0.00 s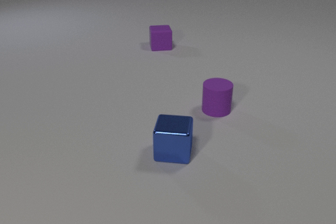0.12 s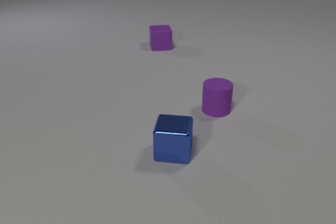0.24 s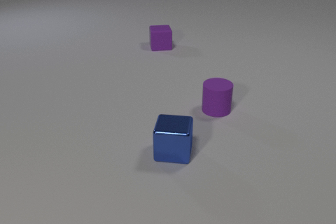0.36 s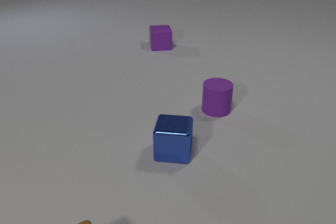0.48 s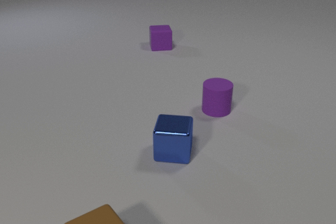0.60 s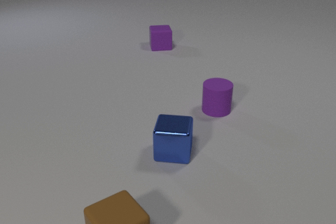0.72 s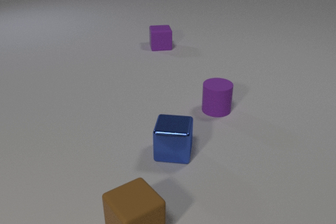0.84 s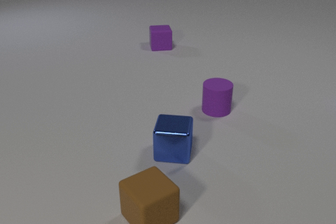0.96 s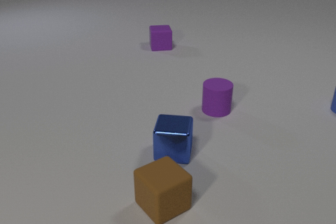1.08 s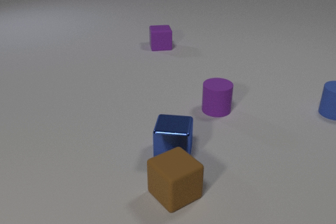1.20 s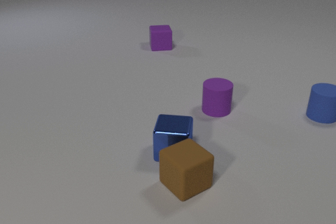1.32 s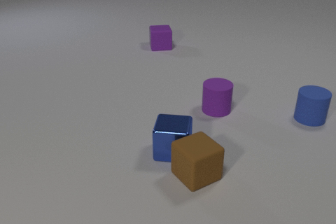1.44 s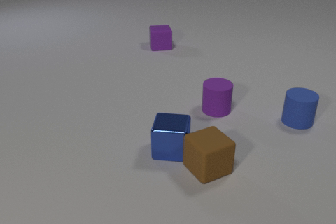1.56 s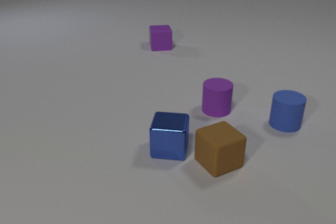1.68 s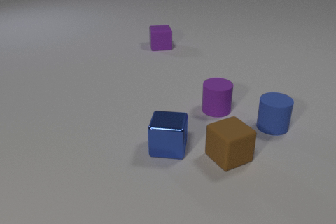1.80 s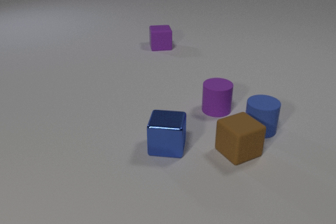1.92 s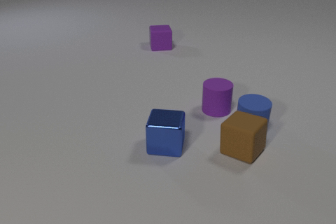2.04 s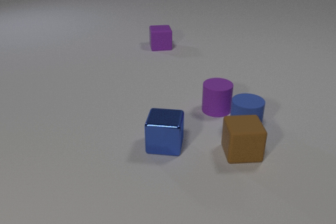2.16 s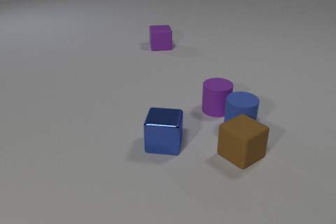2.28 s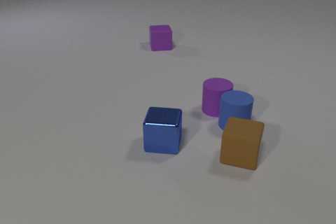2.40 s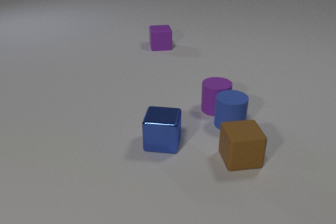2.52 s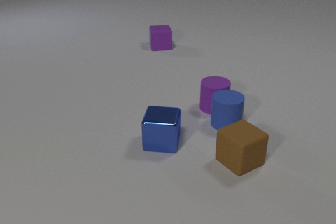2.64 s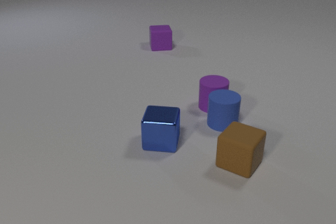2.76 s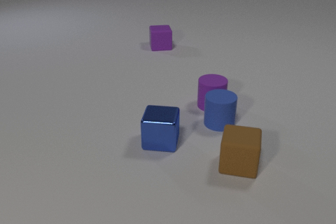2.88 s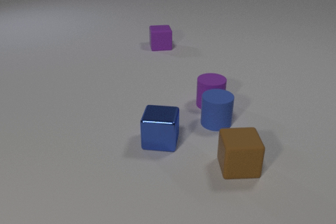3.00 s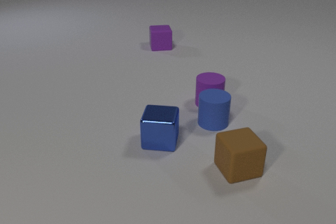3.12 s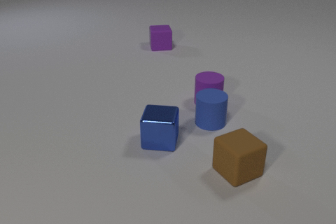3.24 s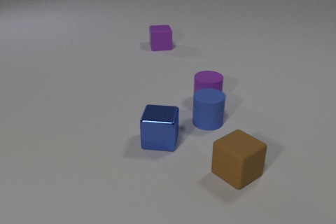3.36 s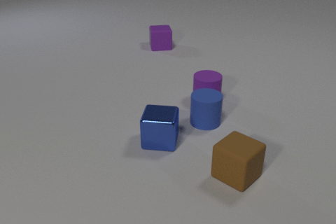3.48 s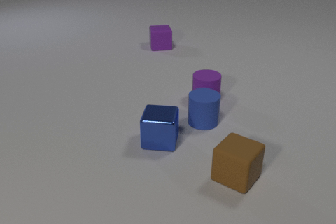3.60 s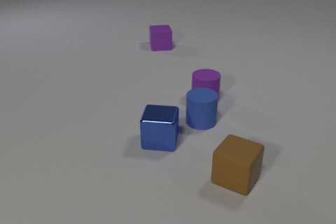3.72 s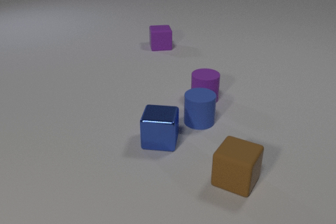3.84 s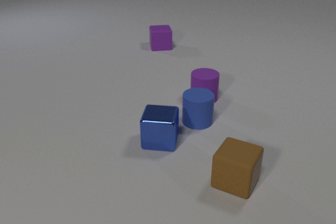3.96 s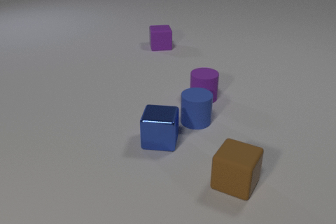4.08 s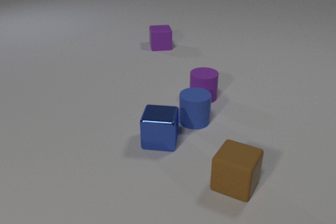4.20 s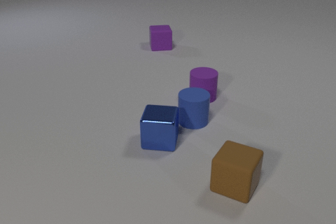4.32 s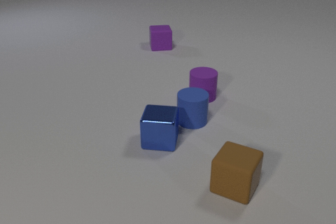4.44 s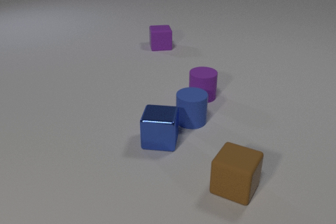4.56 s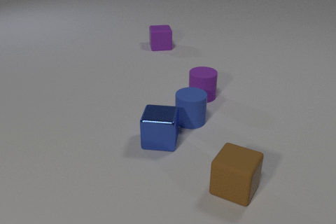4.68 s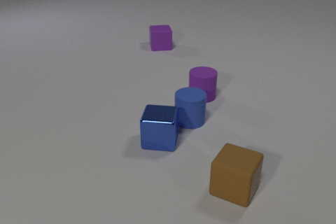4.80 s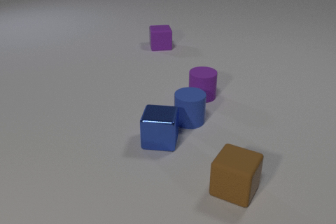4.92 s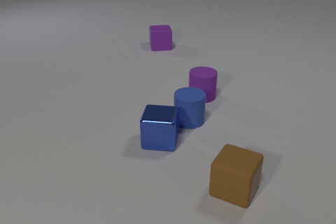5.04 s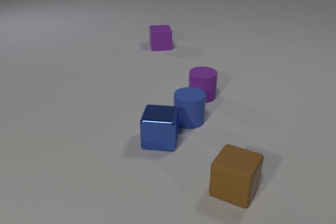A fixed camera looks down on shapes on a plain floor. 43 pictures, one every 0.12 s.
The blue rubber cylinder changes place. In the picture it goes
to the left.
0.00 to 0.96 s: The brown rubber cube comes in at the bottom edge, slides away from the camera and to the right. The blue rubber cylinder comes in at the right edge.
0.96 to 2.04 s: The brown rubber cube slides away from the camera and to the right. The blue rubber cylinder slides to the left and toward the camera. The blue metal cube slides away from the camera and to the left. The brown rubber cube and the blue metal cube collide. The brown rubber cube and the blue rubber cylinder collide.
2.04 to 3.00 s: The brown rubber cube slides toward the camera. The blue rubber cylinder slides to the left. The blue metal cube slides away from the camera. The purple rubber cylinder slides away from the camera and to the left. The blue rubber cylinder and the purple rubber cylinder collide.
3.00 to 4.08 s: The brown rubber cube slides toward the camera. The blue rubber cylinder slides to the left. The purple rubber cylinder slides away from the camera and to the left.
4.08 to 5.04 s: The brown rubber cube slides toward the camera.
What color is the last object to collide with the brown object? blue.
How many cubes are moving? 2.
Are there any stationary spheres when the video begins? no.
